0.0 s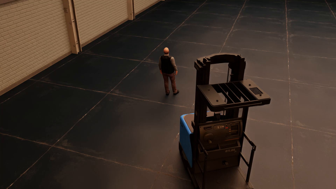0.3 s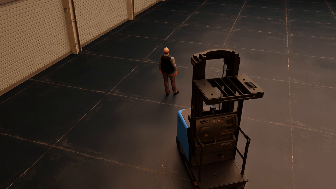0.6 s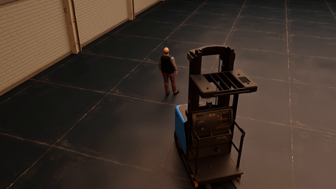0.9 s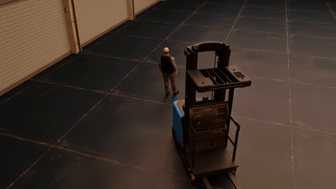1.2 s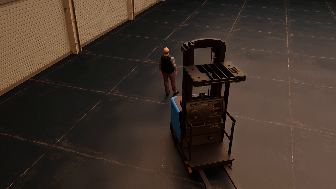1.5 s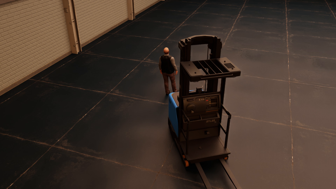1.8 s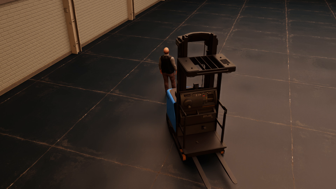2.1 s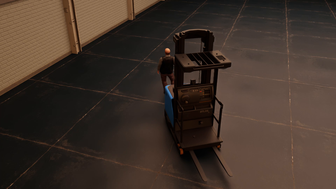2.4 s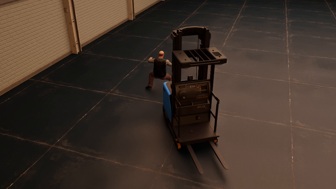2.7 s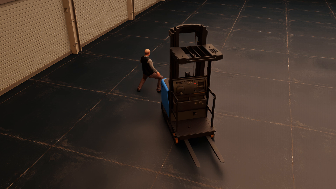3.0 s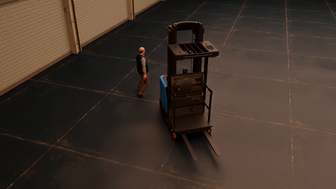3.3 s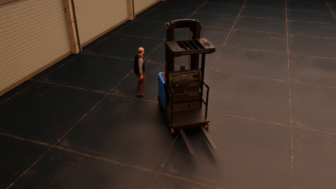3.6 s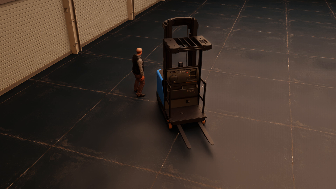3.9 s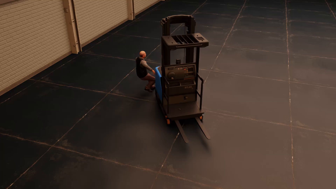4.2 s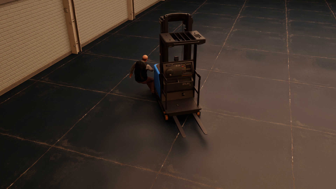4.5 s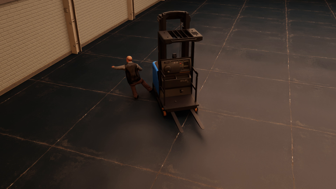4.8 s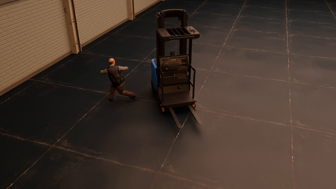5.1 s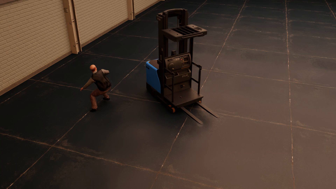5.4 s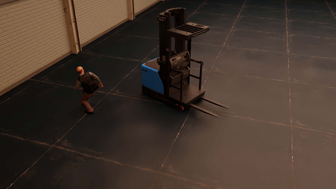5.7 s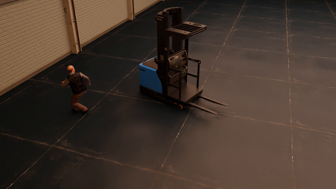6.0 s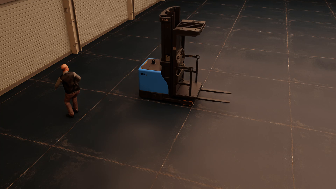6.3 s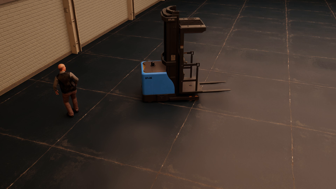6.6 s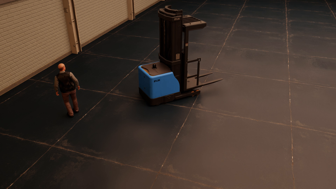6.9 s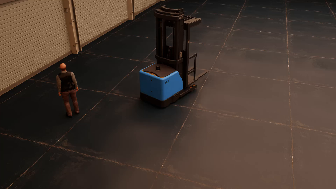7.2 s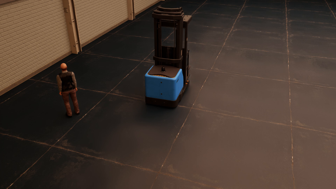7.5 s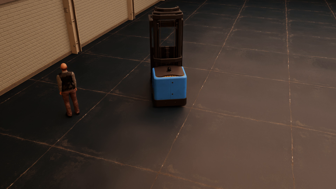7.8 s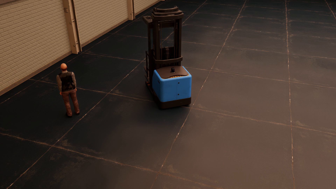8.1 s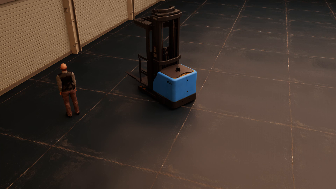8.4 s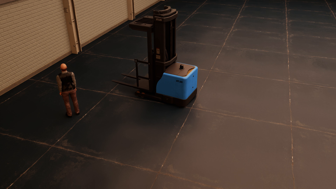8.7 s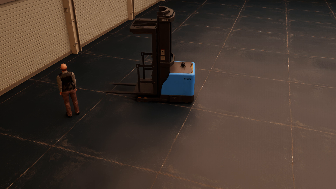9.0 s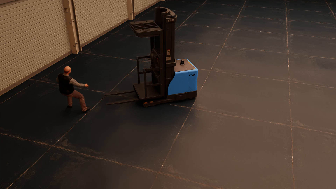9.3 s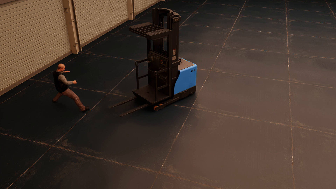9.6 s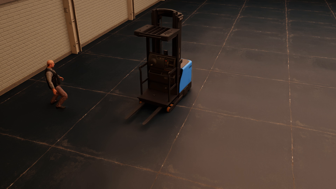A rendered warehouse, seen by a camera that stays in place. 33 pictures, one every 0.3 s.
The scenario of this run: Near miss between a forklift and a person.
